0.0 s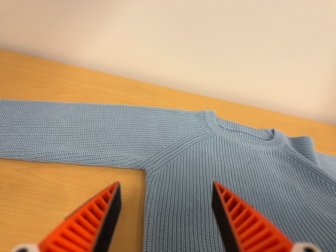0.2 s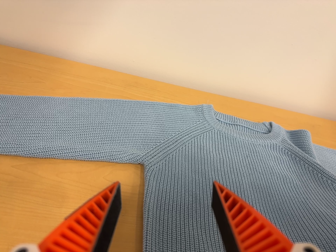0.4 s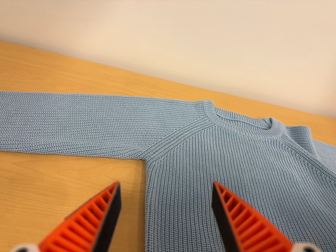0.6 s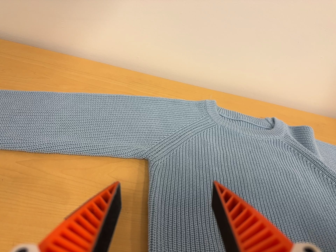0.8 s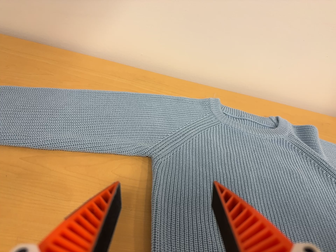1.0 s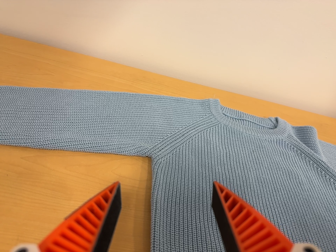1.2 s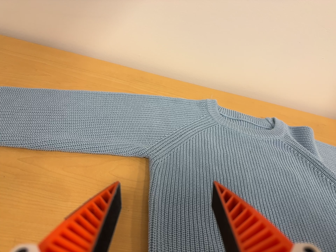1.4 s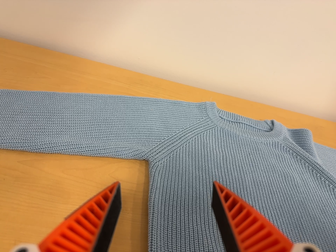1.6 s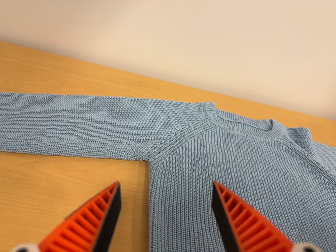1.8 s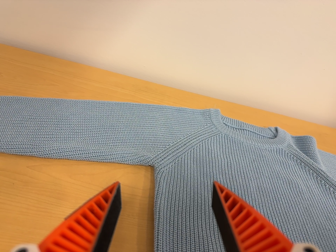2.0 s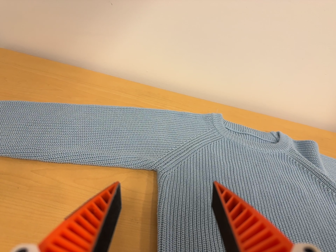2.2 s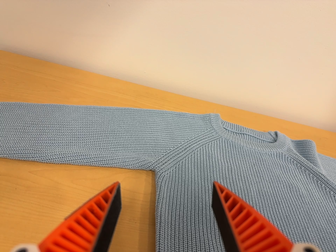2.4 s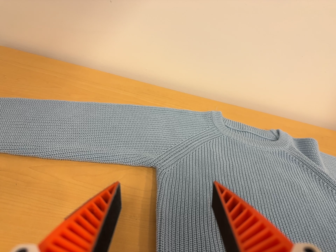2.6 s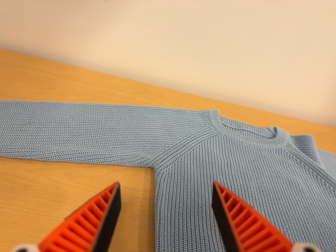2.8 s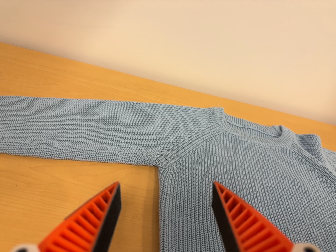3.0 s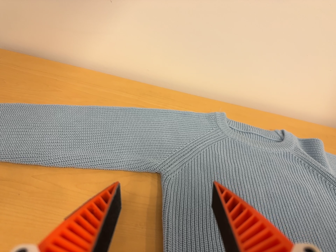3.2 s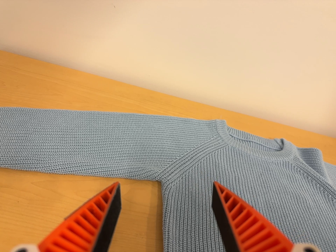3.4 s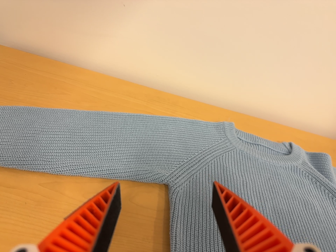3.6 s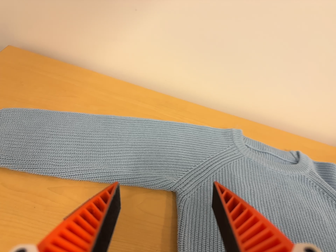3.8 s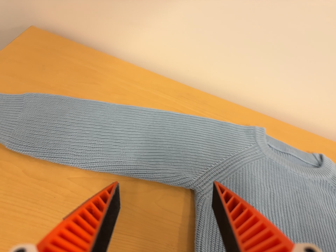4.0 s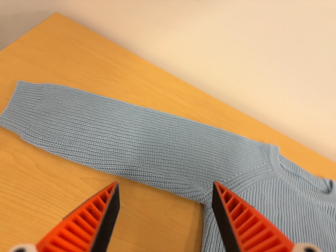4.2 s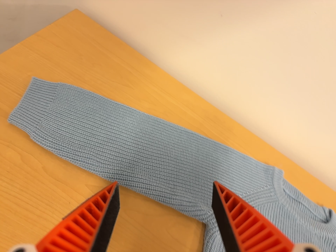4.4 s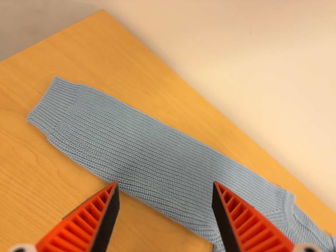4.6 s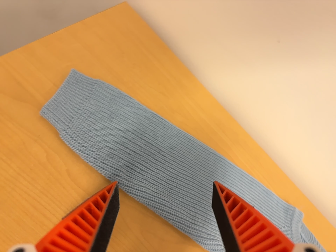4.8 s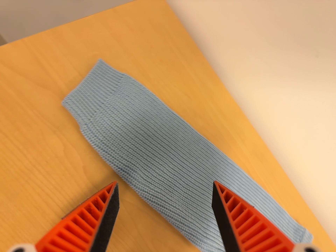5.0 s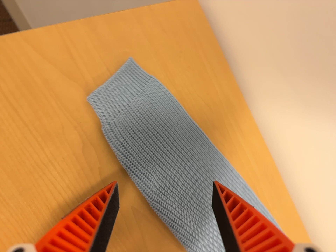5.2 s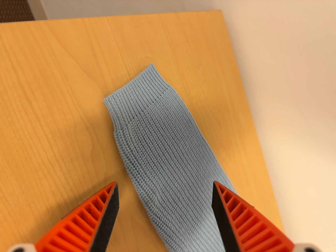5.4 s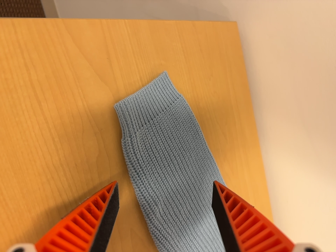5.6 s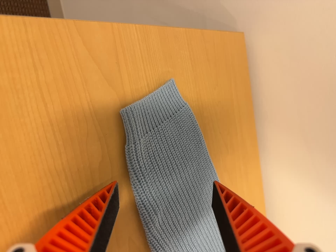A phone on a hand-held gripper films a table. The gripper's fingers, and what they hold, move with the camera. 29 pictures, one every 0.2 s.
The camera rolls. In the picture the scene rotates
clockwise.
0.0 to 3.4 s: The camera shifts only a little, or ends up much as it began.
3.4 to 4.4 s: The camera travels to its left and toward the top of its view, about 14 cm, so close, fixed things drift to the right. It rolls about its line of sight by about 25 degrees, and the scene rotates clockwise.
4.4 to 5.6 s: The camera travels to its left, toward the top of its view and forward, about 16 cm, so close, fixed things drift to the right. It rolls about its line of sight by about 40 degrees, and the scene rotates clockwise.
The film runs backward here.
